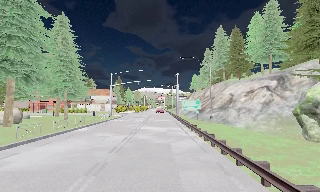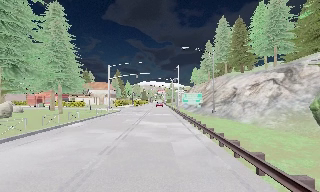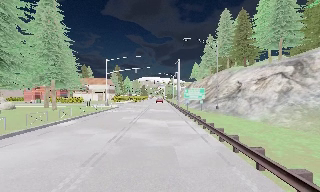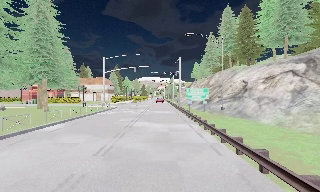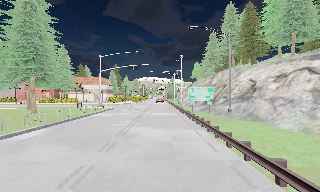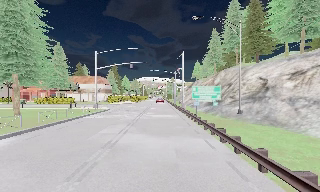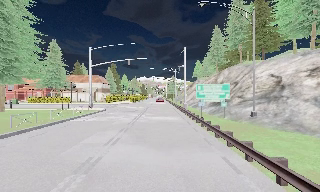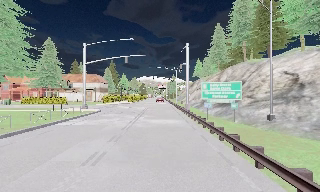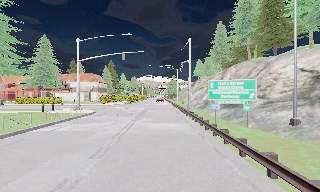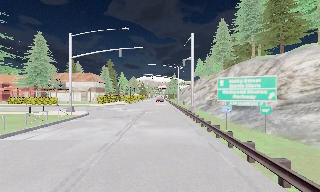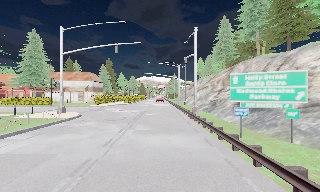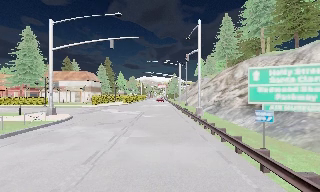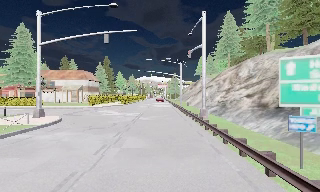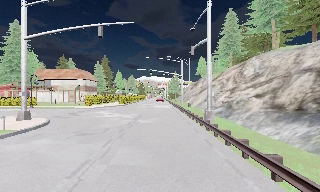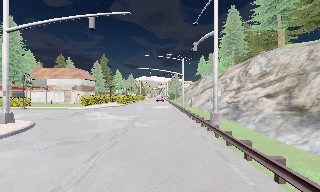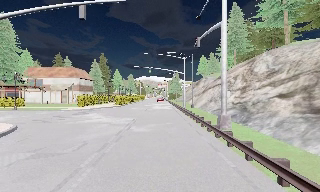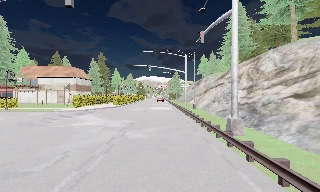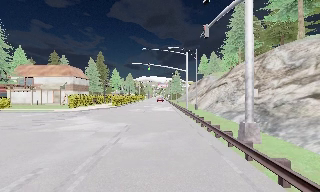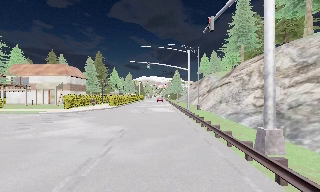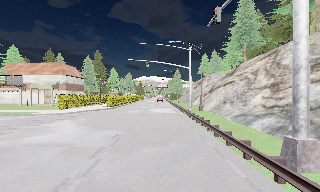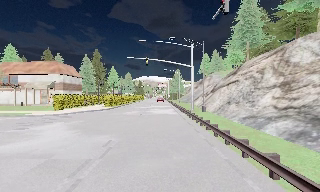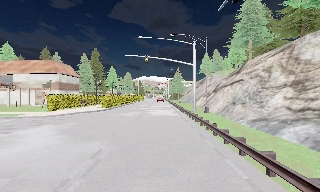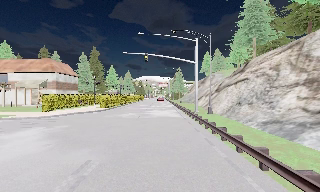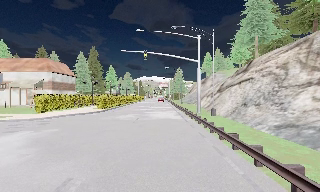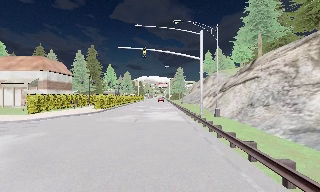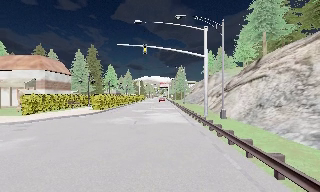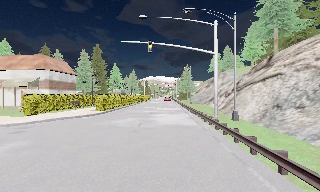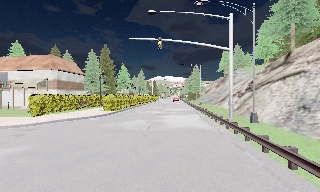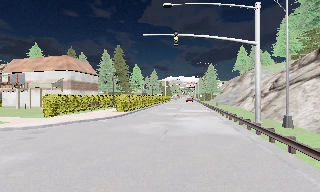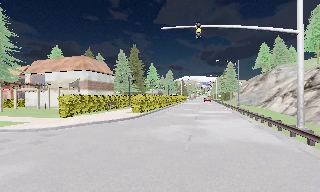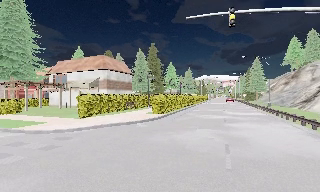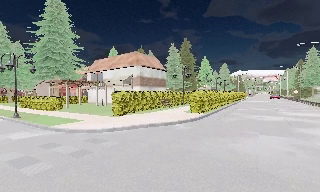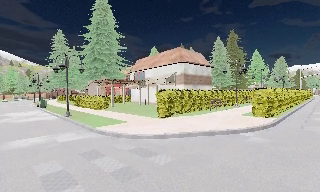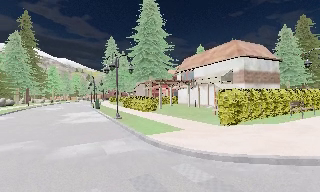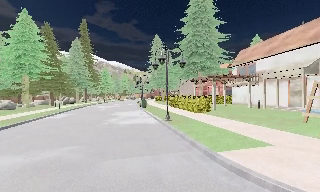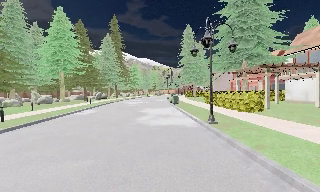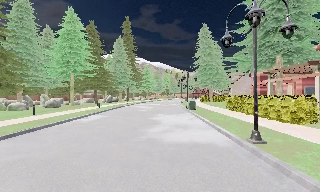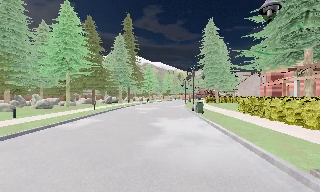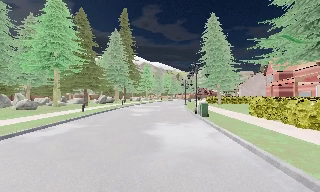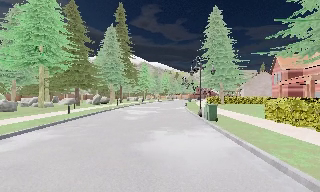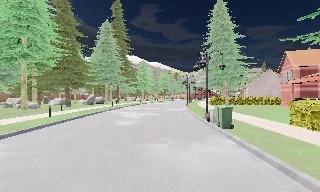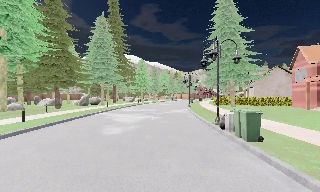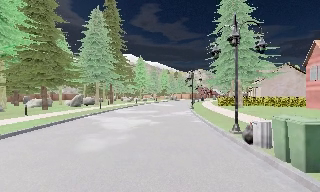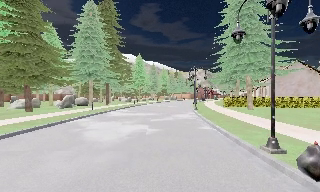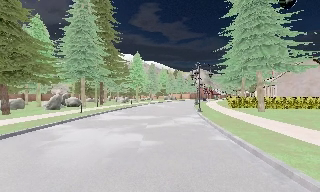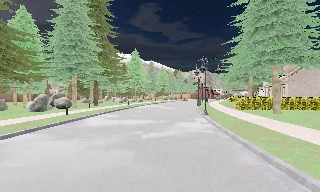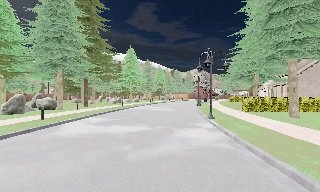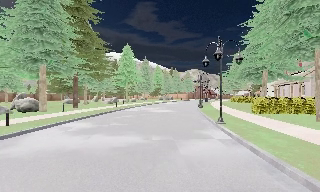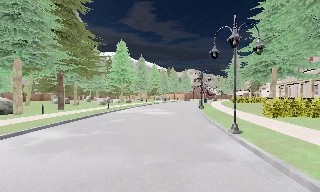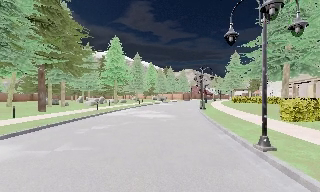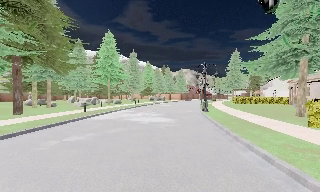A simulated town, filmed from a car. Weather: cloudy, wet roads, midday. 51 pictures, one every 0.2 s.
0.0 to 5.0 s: The camera travels forward, about 30 m, so what stands in front looms larger.
5.0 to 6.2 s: The camera pans to its left, which is counterclockwise from overhead, by about 30 degrees. It travels forward, about 7 m. It gains speed.
6.2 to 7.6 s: The scene slides to the right, as the camera pans about 60 degrees to its left. It travels forward, about 14 m.
7.6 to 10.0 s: The camera travels forward, about 25 m, so what stands in front looms larger.
The film runs forward here.
